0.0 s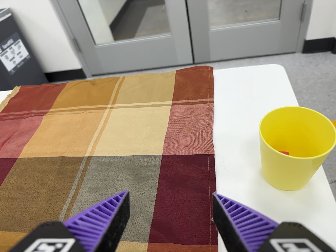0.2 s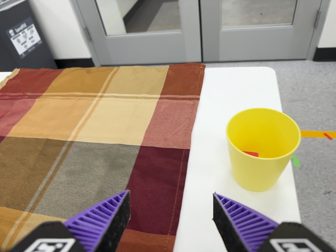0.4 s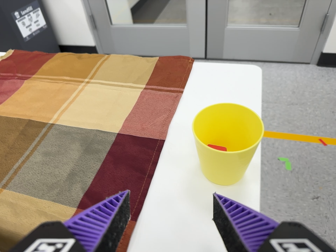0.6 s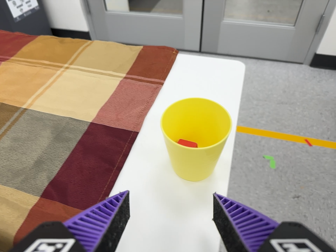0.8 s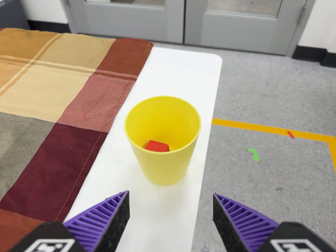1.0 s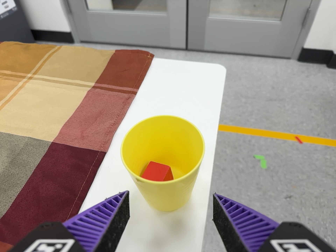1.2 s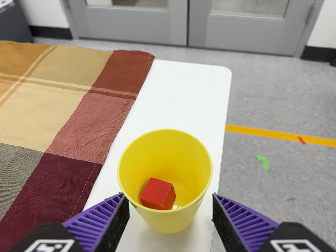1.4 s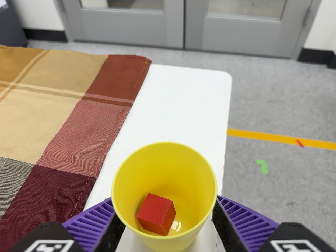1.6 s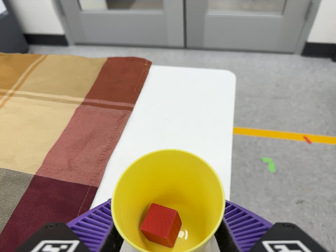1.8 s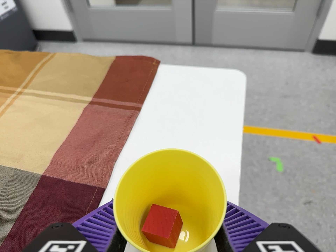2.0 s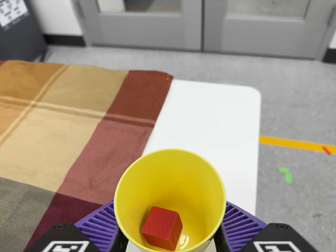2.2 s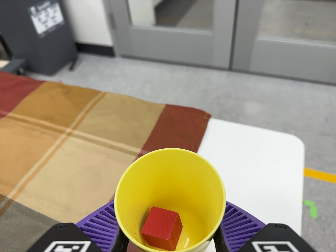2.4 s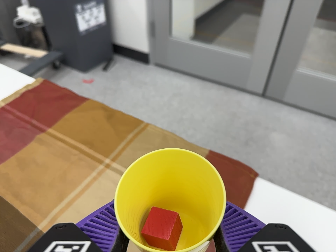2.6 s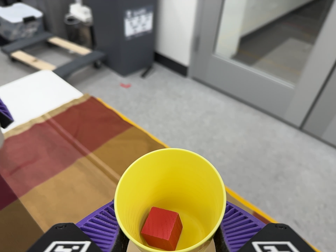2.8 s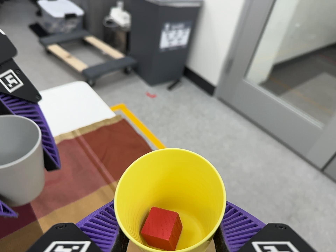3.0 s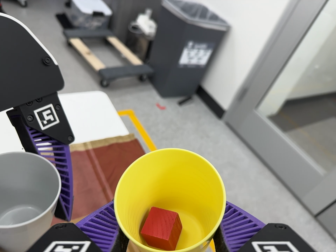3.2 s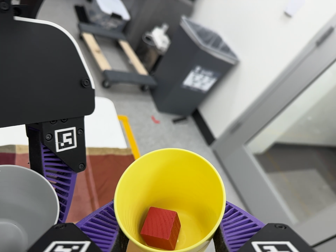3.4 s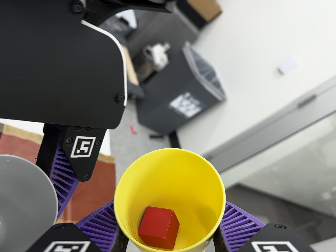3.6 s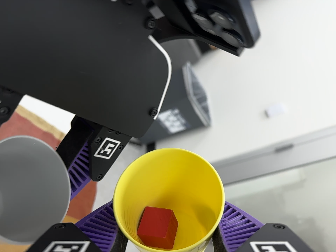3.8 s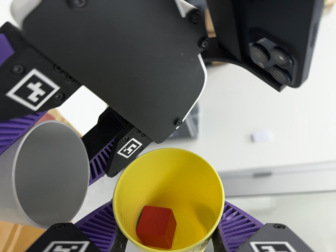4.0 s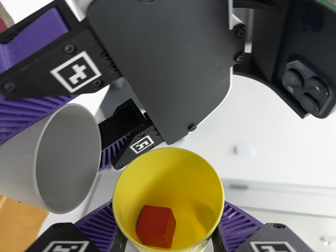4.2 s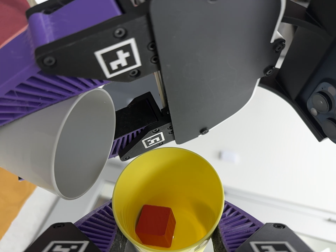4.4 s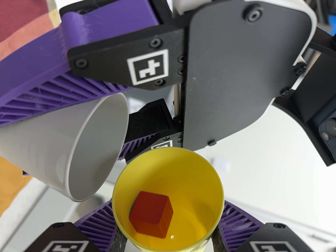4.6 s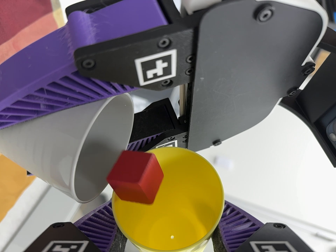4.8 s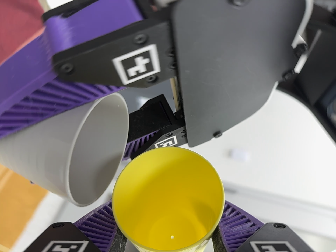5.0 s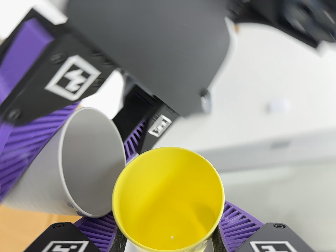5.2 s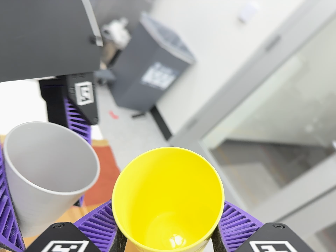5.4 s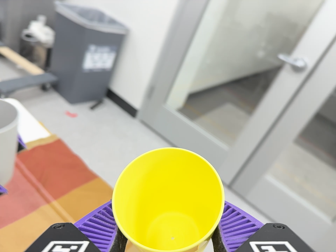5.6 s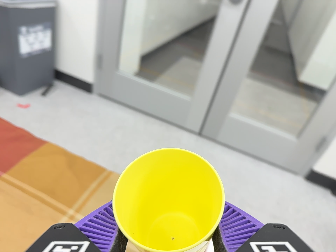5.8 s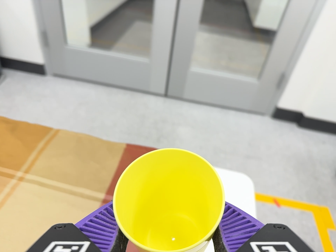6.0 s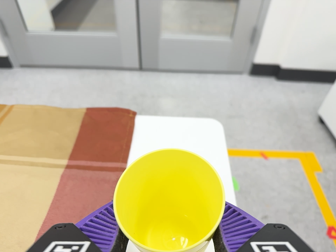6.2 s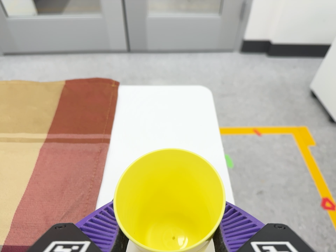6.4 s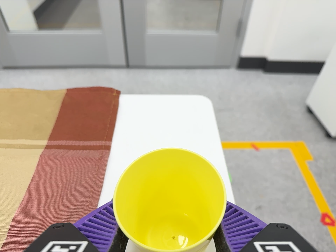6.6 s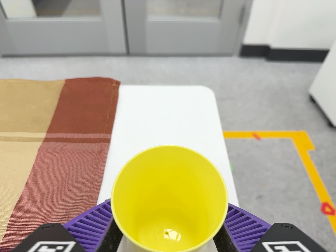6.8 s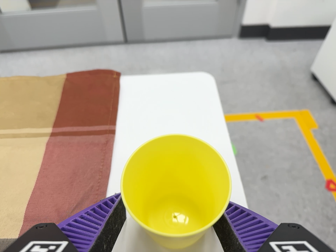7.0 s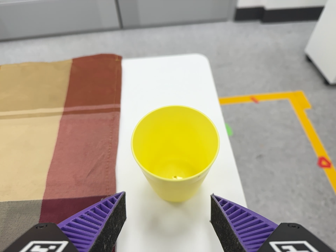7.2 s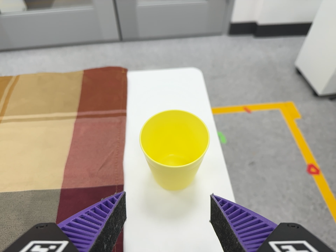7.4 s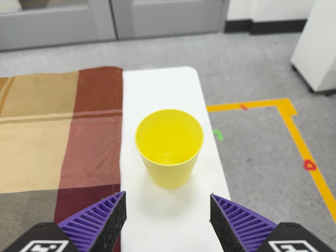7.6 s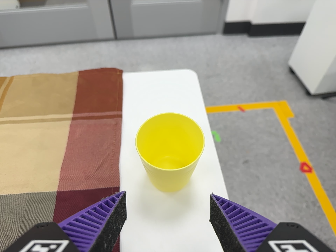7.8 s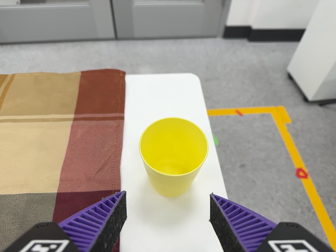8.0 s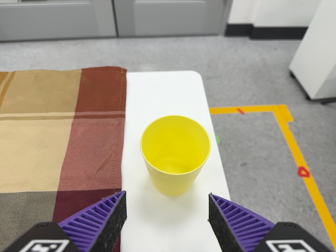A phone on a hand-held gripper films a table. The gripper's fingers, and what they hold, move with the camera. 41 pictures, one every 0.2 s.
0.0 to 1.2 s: The camera travels to its right and forward, about 14 cm, so close, fixed things drift to the left. It rolls about its line of sight by about 10 degrees, and the scene rotates clockwise.
1.2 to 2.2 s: The camera travels toward the top of its view and forward, about 10 cm, so close, fixed things drift downward.
2.2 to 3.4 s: The camera travels toward the top of its view and to its left, about 34 cm, so close, fixed things drift downward. Its aim tips toward the top of its view by about 10 degrees, and the scene shifts downward. It rolls about its line of sight by about 70 degrees, and the scene rotates clockwise.
3.4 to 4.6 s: The camera pans to its right by about 15 degrees. It travels to its left, about 14 cm. It rolls about its line of sight by about 55 degrees, and the scene rotates clockwise.
4.6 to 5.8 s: The camera travels to its right and toward the bottom of its view, about 36 cm, so close, fixed things drift to the left. Its aim tips toward the bottom of its view by about 25 degrees, and the scene shifts upward. It rolls about its line of sight by about 115 degrees, and the scene rotates counterclockwise.
5.8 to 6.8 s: The camera travels toward the bottom of its view, to its right and forward, about 9 cm, so close, fixed things drift upward. Its aim tips toward the bottom of its view by about 10 degrees, and the scene shifts upward. It rolls about its line of sight by about 15 degrees, and the scene rotates counterclockwise.
6.8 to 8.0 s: The camera travels backward, about 9 cm, so what stands in front gets smaller.
The film runs forward here.
